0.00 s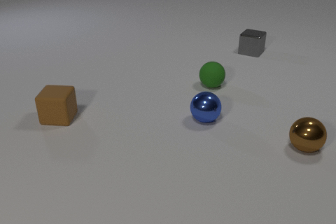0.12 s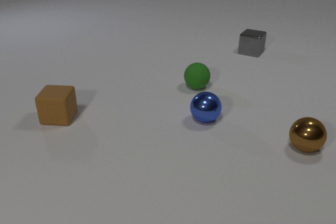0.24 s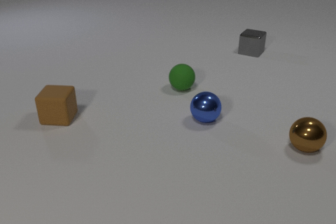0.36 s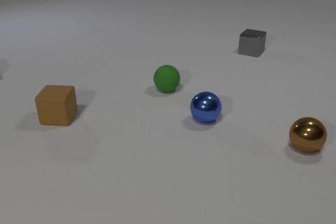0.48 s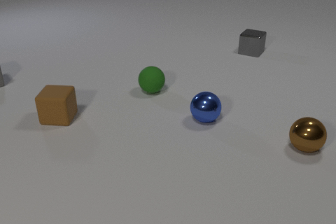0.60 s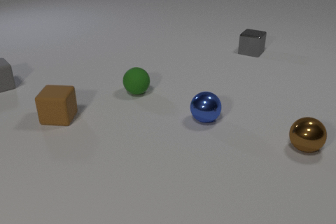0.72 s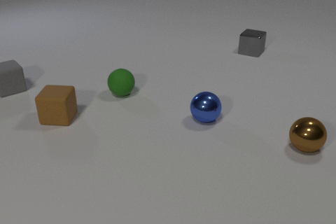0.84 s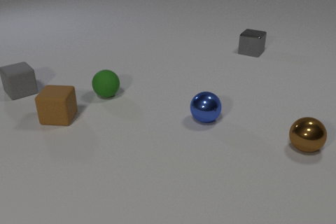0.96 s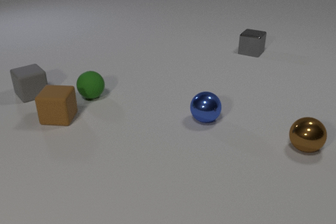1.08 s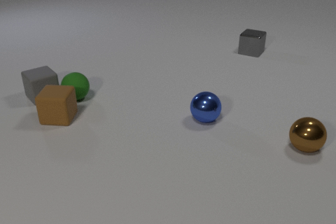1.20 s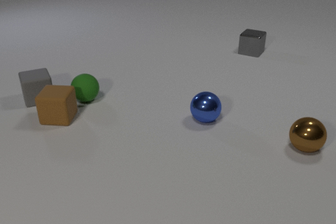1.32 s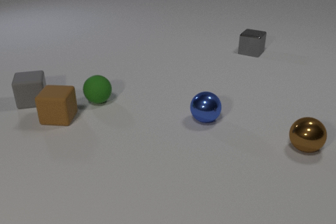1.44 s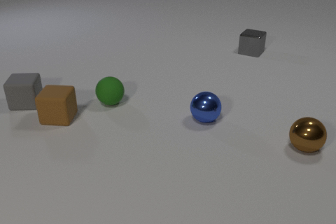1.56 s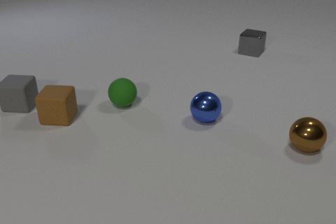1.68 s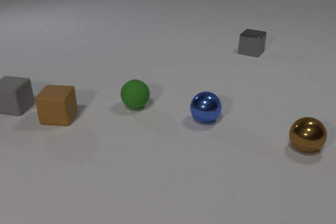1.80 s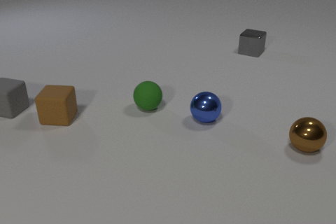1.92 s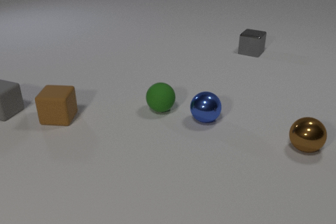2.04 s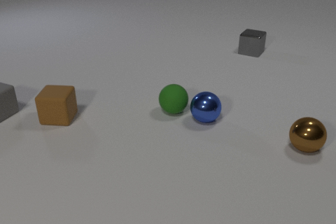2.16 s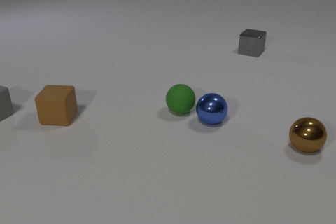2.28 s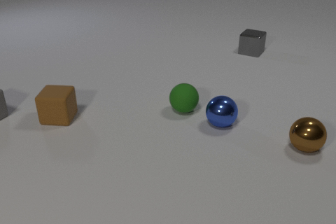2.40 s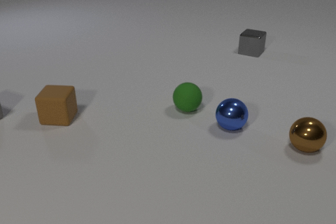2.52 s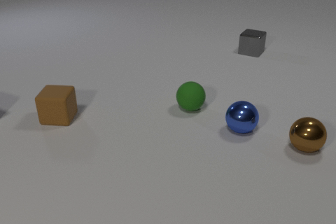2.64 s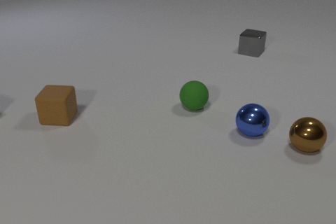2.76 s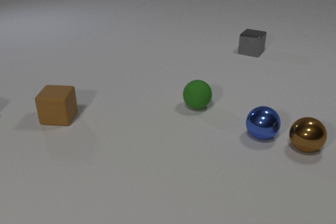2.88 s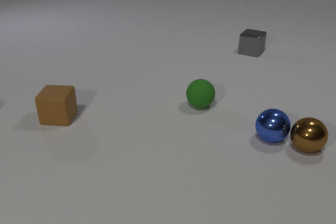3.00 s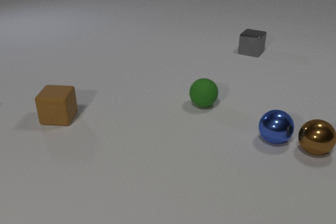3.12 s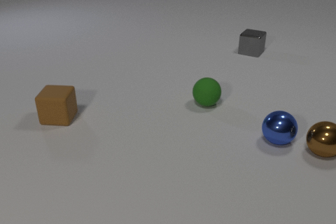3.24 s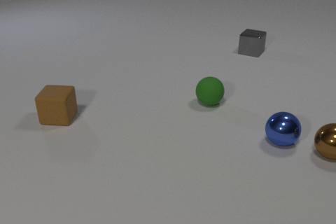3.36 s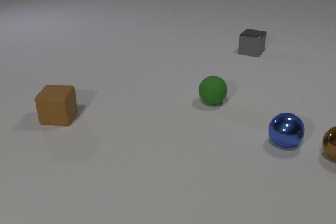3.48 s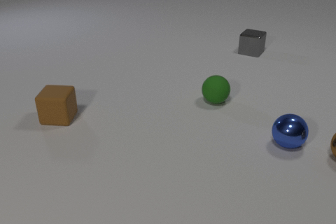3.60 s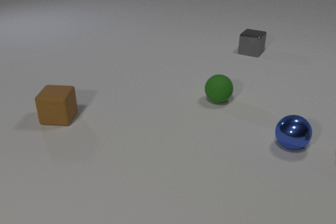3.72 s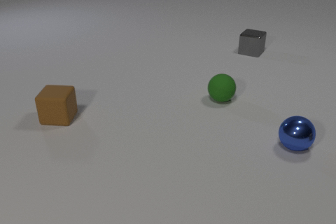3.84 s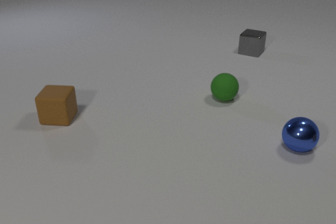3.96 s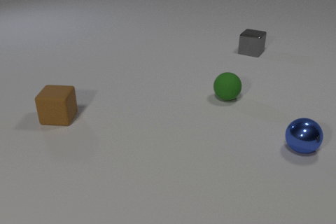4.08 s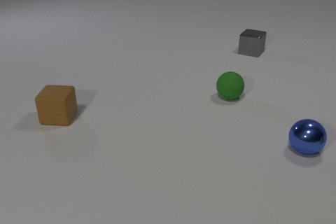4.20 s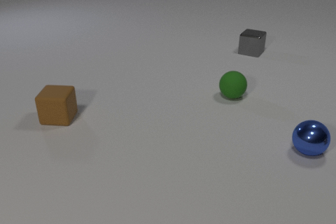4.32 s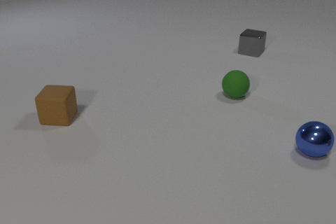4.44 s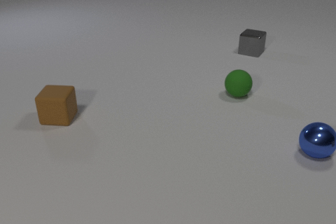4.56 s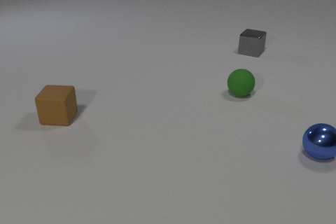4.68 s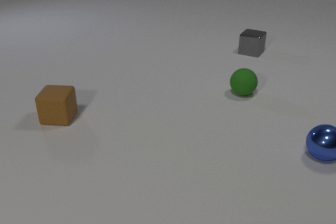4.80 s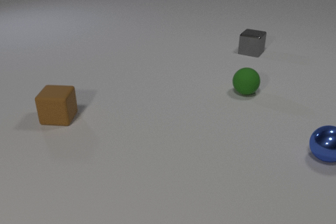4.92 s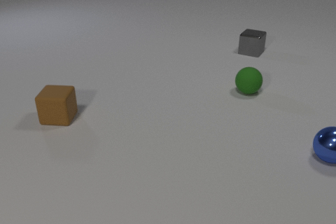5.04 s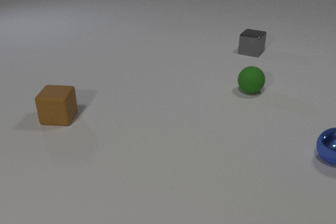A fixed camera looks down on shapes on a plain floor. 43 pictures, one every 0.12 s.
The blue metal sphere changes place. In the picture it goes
to the right.
0.00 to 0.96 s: The gray rubber cube comes in at the left edge, slides to the right and toward the camera. The green rubber sphere rolls to the left.
0.96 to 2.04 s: The gray rubber cube slides to the left and toward the camera, spins so that its near face slides to the left, clockwise seen from above. The green rubber sphere rolls to the right and toward the camera. The gray rubber cube and the green rubber sphere collide.
2.04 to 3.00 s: The gray rubber cube slides to the left, leaves at the left edge. The green rubber sphere rolls to the right and away from the camera. The blue metal sphere rolls to the right. The brown metal sphere rolls to the right. The green rubber sphere and the blue metal sphere collide. The blue metal sphere and the brown metal sphere collide.
3.00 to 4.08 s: The green rubber sphere rolls to the right and away from the camera. The blue metal sphere rolls to the right. The brown metal sphere rolls to the right, leaves at the right edge.
4.08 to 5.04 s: The green rubber sphere rolls to the right and away from the camera. The blue metal sphere rolls to the right.
Are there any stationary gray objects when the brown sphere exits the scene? yes.
What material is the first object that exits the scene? rubber.
How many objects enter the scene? 1.
